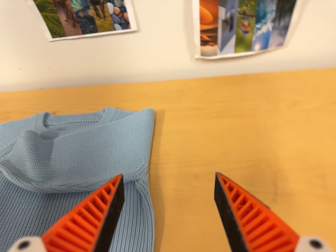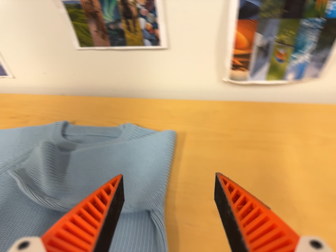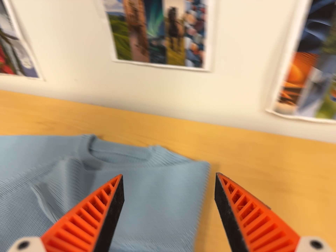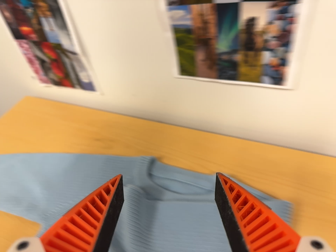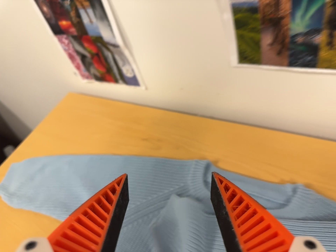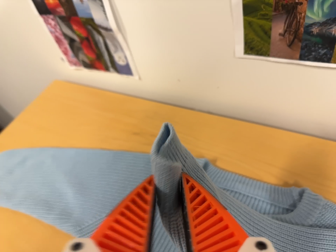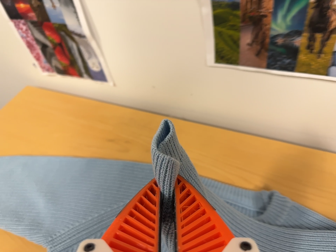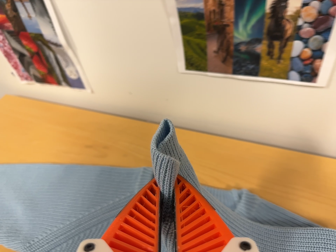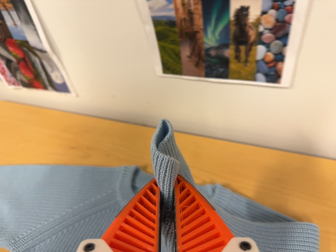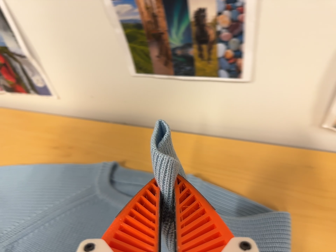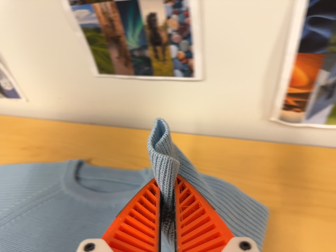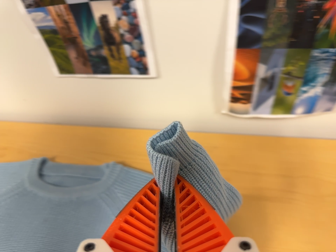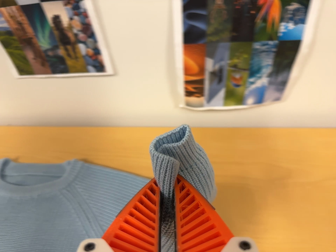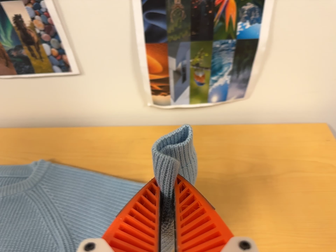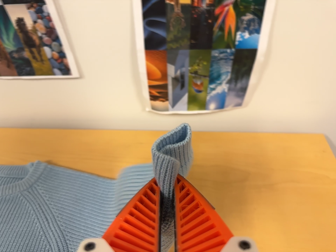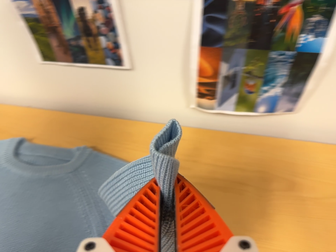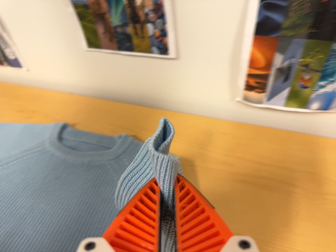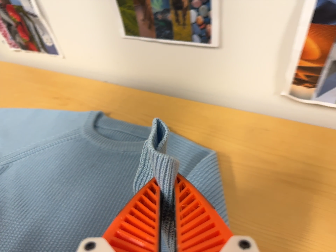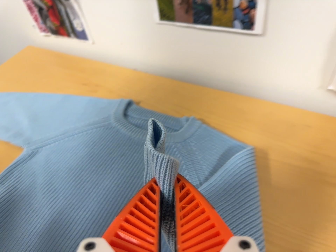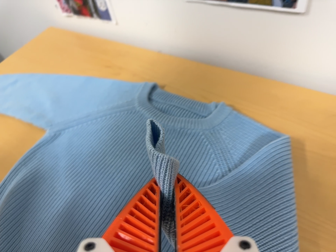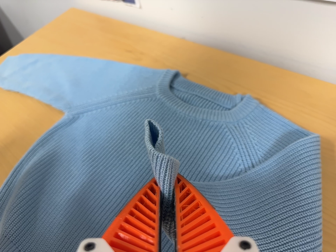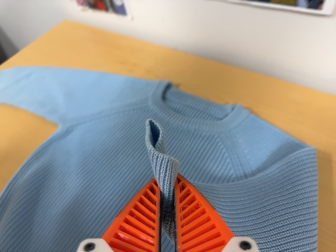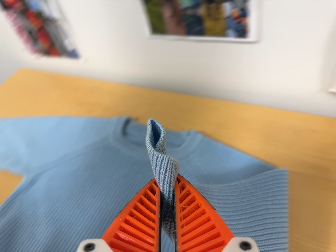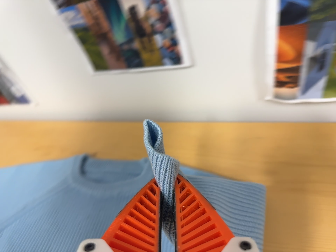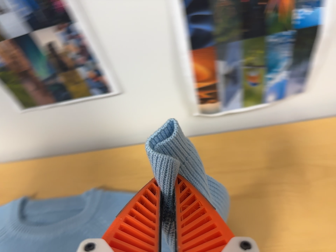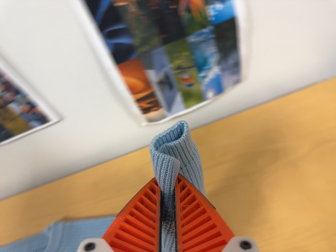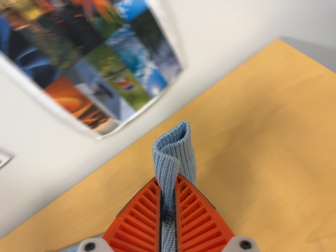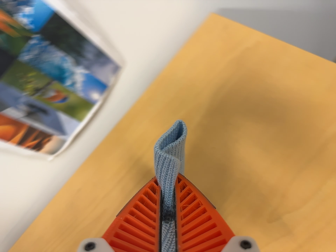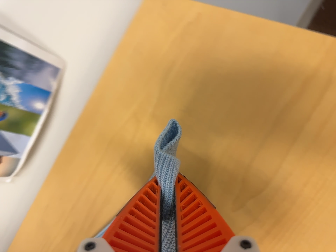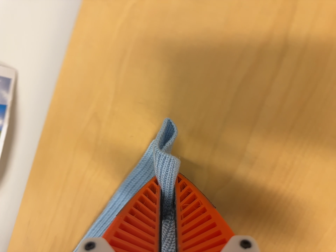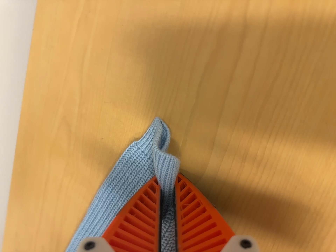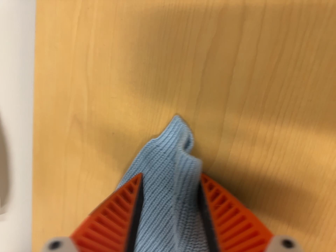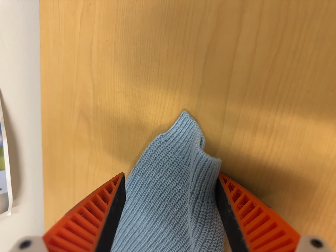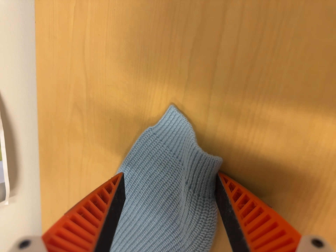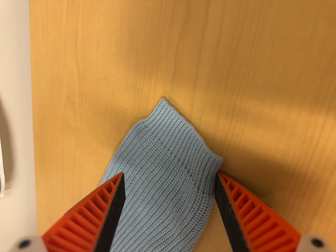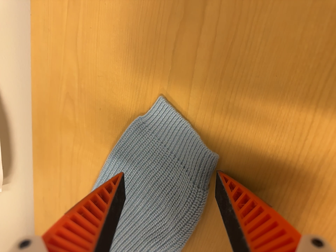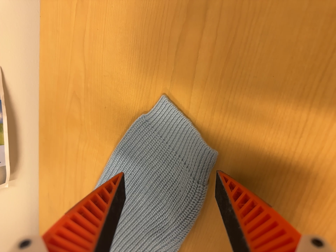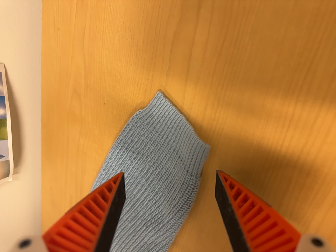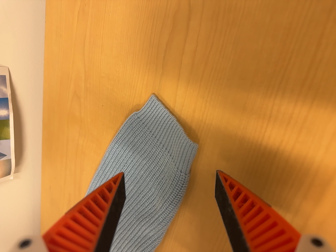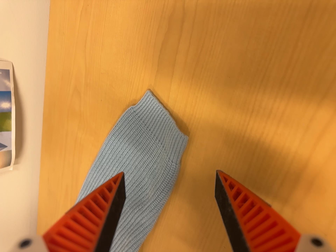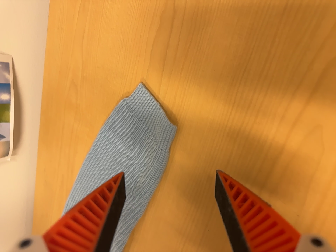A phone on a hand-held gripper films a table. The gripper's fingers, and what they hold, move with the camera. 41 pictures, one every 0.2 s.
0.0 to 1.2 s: The scene slides to the right, as the camera pans about 15 degrees to its left. It travels forward, toward the top of its view and to its left, about 30 cm, so what stands in front looms larger. It rolls about its line of sight by about 15 degrees, and the scene rotates clockwise.
1.2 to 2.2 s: The camera swings to its right by about 15 degrees, and the scene slides to the left. It travels to its right and backward, about 20 cm, so close, fixed things drift to the left. It rolls about its line of sight by about 10 degrees, and the scene rotates counterclockwise.
2.2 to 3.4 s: The camera pans to its left by about 10 degrees. It rolls about its line of sight by about 10 degrees, and the scene rotates clockwise.
3.4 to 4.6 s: The camera rolls about its line of sight by about 10 degrees, and the scene rotates counterclockwise.
4.6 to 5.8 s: The camera swings to its right by about 20 degrees, and the scene slides to the left. It travels to its right, about 36 cm, so close, fixed things drift to the left. It rolls about its line of sight by about 70 degrees, and the scene rotates counterclockwise.
5.8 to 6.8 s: The camera travels to its right, about 6 cm. Its aim tips toward the bottom of its view by about 10 degrees, and the scene shifts upward. It rolls about its line of sight by about 15 degrees, and the scene rotates counterclockwise.
6.8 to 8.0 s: The camera travels backward, about 10 cm, so what stands in front gets smaller.
The film runs backward here.
